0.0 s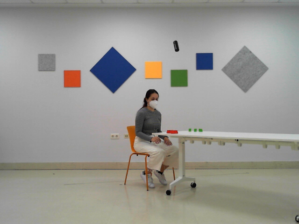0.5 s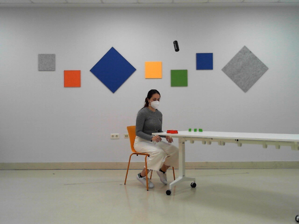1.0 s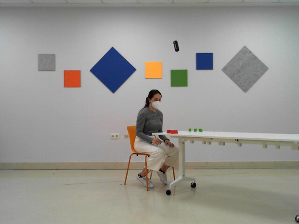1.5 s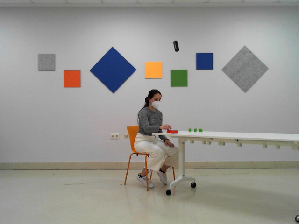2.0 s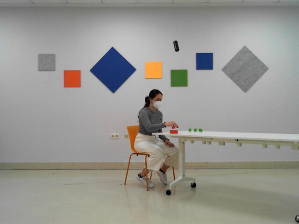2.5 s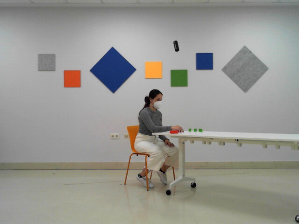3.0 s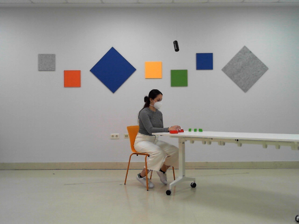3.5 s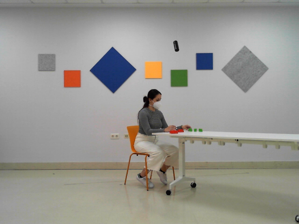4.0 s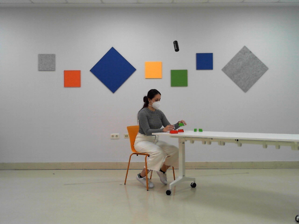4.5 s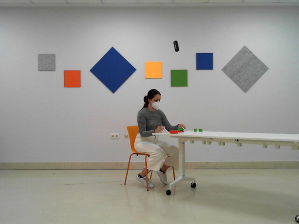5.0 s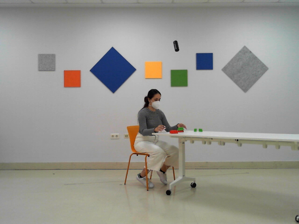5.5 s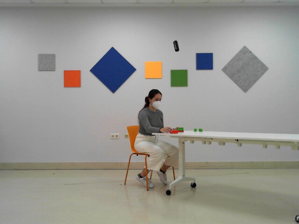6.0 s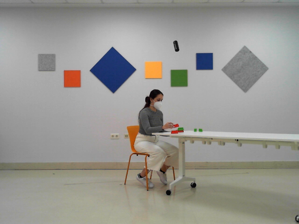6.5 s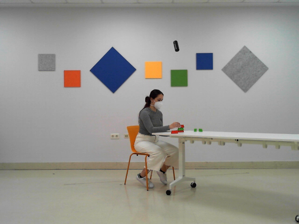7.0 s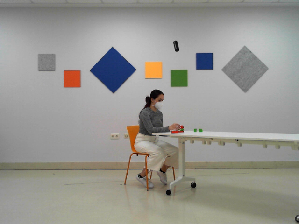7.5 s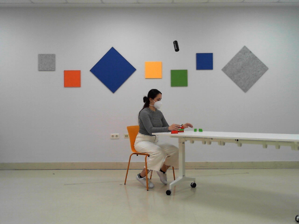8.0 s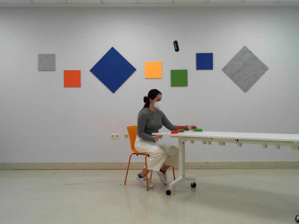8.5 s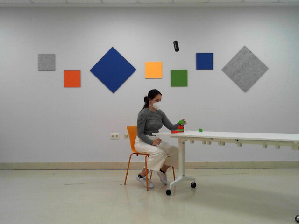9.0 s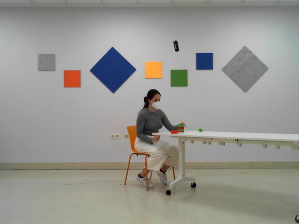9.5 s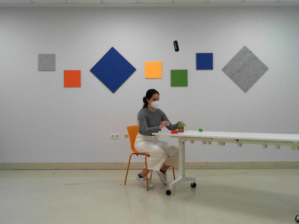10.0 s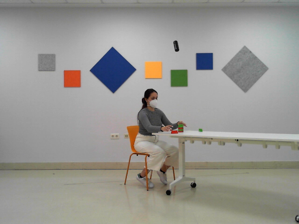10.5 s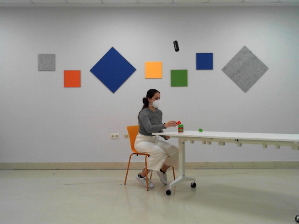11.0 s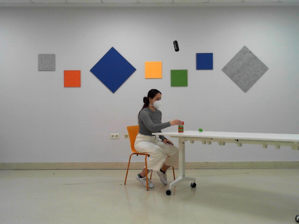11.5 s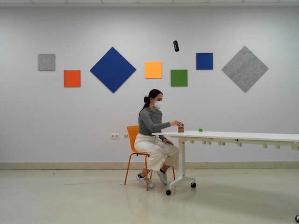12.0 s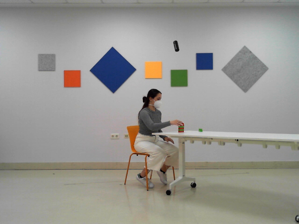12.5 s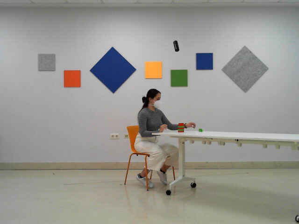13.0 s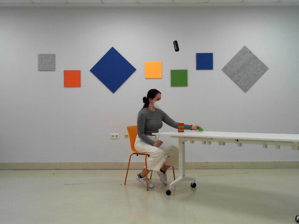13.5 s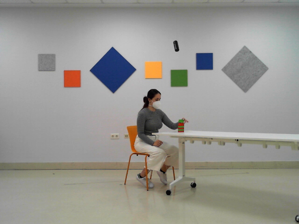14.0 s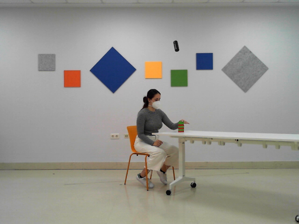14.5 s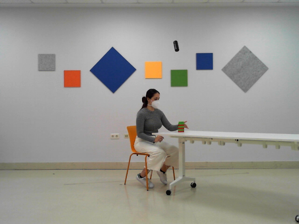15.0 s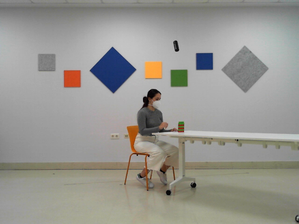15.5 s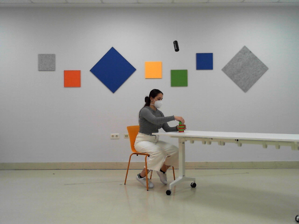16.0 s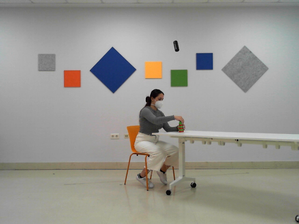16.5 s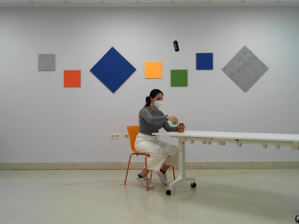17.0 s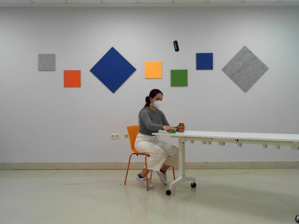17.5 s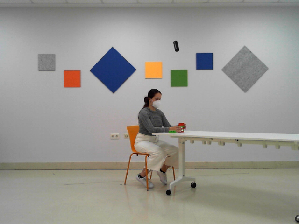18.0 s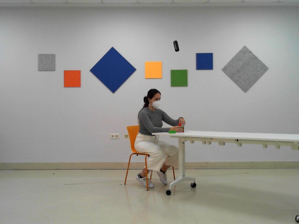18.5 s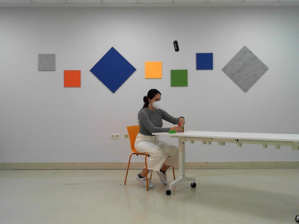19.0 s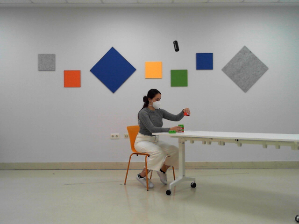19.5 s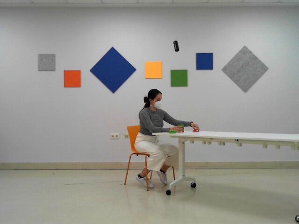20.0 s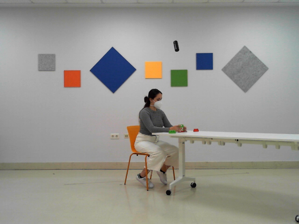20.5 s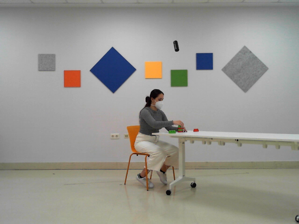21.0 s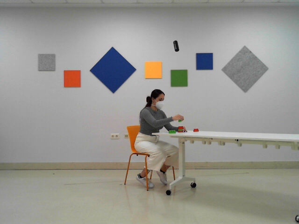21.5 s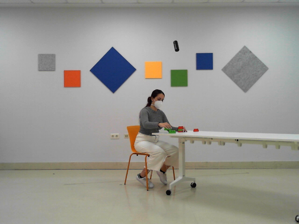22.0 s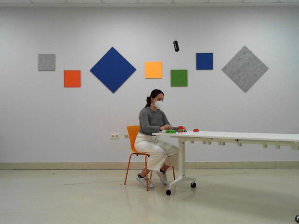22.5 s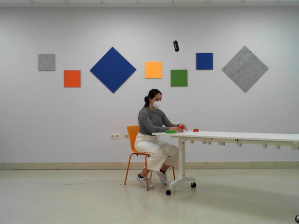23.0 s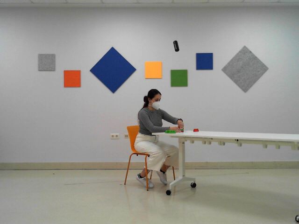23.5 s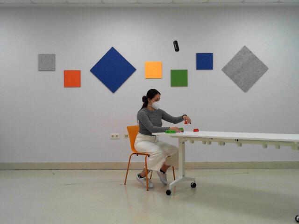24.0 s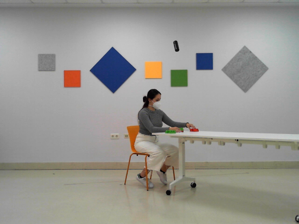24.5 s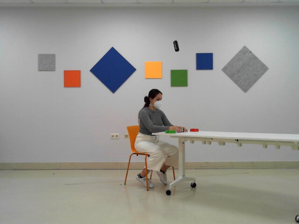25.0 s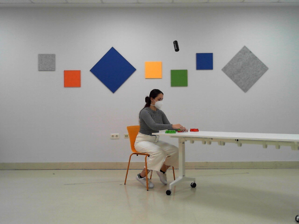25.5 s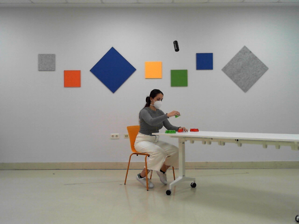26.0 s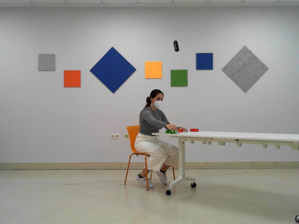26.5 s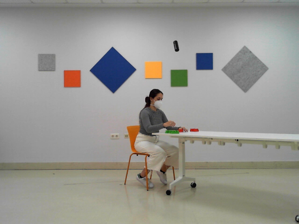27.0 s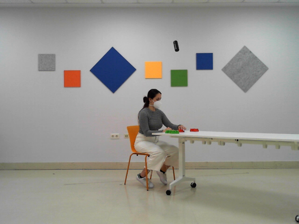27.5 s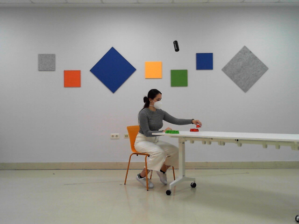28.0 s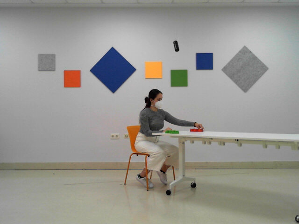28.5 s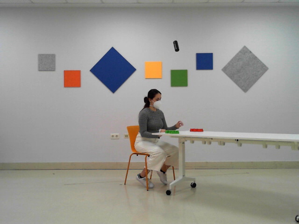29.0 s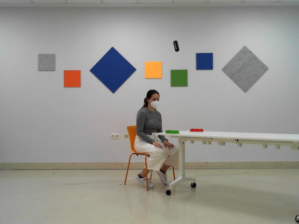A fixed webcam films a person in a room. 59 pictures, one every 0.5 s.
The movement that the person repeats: Assemble and disassemble a 6-piece LEGO tower.
